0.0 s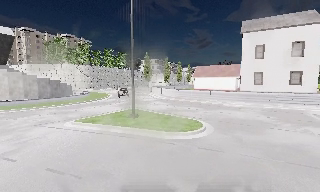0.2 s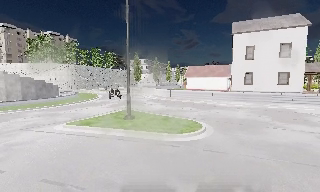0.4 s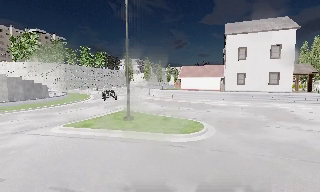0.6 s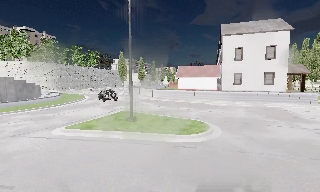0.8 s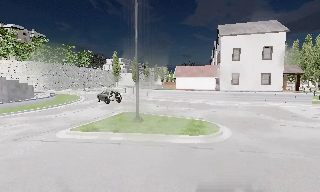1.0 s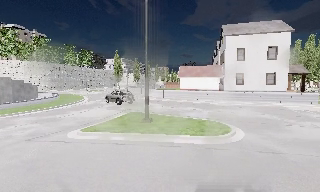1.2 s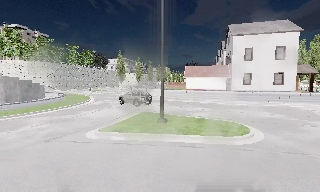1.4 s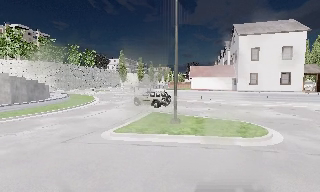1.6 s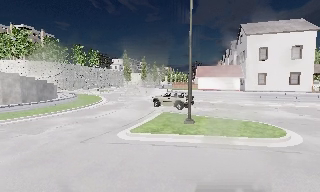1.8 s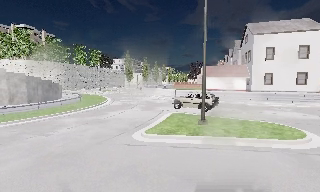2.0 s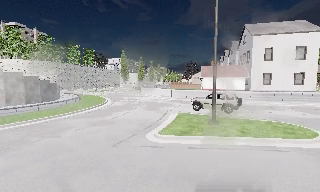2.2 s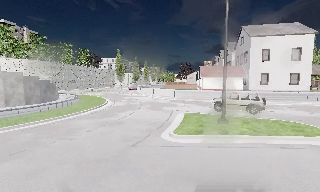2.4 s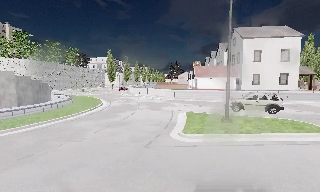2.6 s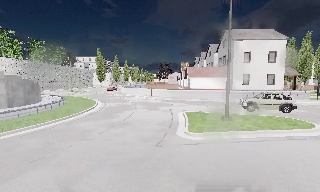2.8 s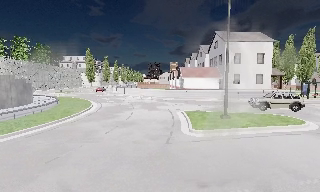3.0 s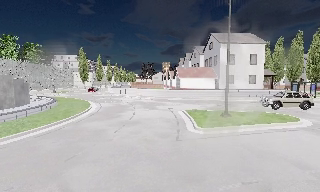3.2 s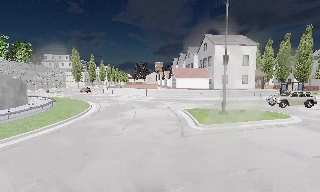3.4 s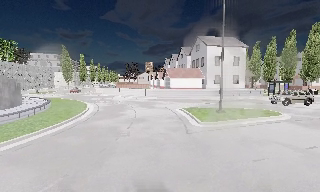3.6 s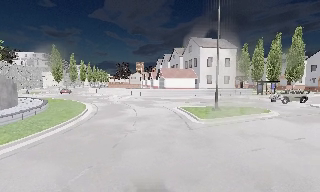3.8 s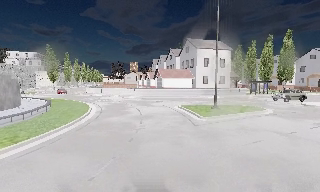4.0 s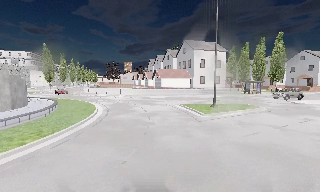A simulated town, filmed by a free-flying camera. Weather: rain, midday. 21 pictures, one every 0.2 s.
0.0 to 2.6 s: The camera pans to its right, which is clockwise from overhead, by about 25 degrees. It travels to its left, about 11 m, so close, fixed things drift to the right.
2.6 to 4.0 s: The camera pans to its right, which is clockwise from overhead, by about 20 degrees. It travels to its left and backward, about 7 m.
The film runs backward here.
